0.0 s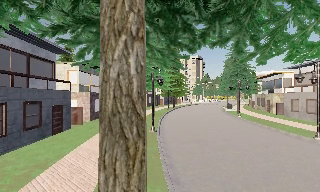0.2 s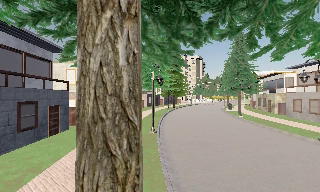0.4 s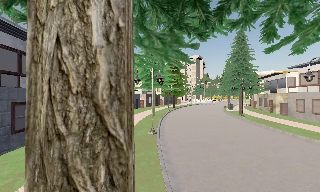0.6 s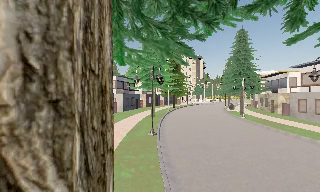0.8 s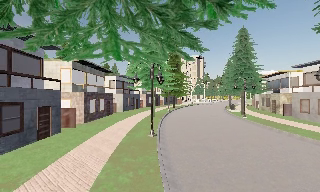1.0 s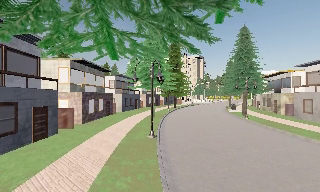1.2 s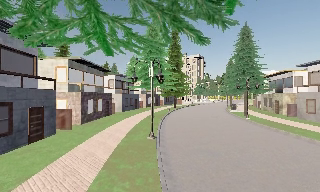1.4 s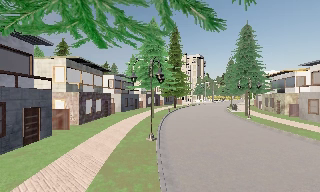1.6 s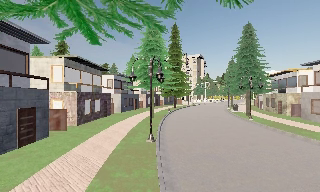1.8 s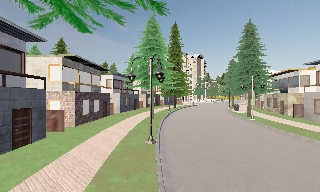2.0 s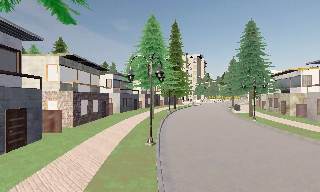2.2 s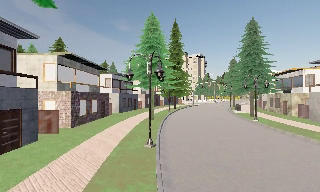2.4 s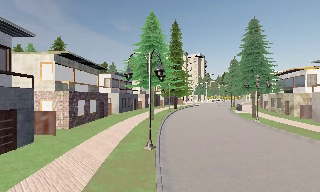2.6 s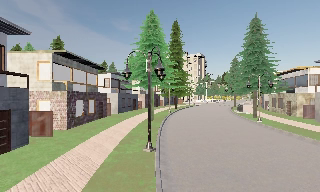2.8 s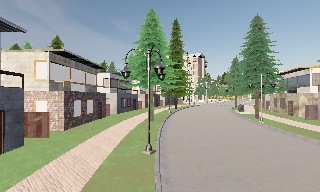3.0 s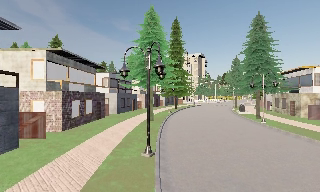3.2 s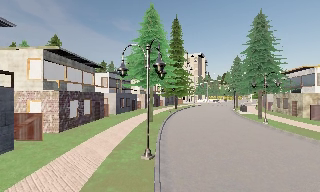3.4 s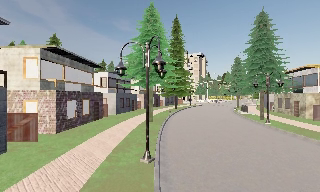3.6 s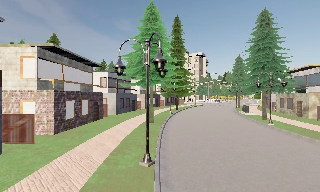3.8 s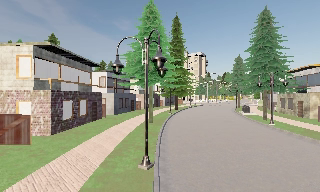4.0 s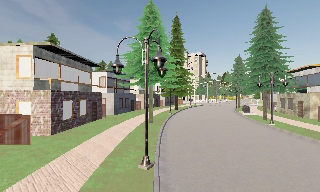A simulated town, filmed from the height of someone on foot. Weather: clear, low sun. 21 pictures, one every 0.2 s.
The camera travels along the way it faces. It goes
forward.
0.0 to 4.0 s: The camera travels forward, about 6 m, so what stands in front looms larger.
The film runs forward here.
